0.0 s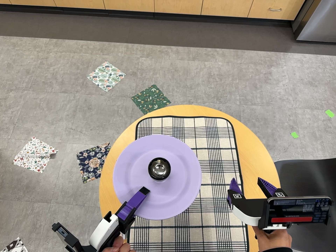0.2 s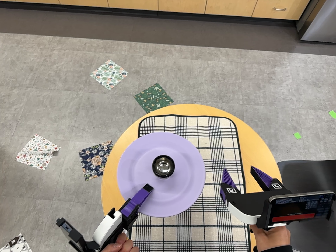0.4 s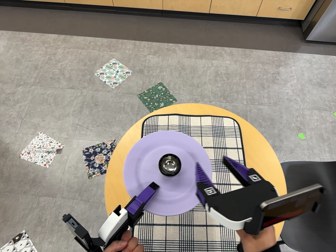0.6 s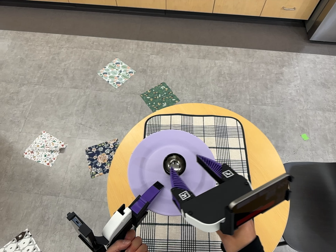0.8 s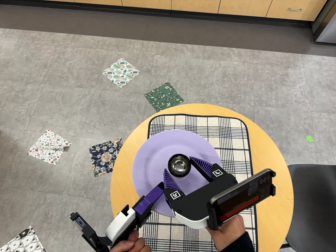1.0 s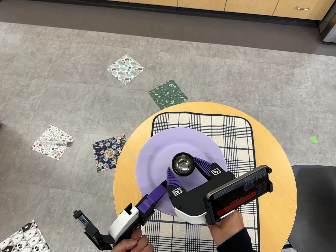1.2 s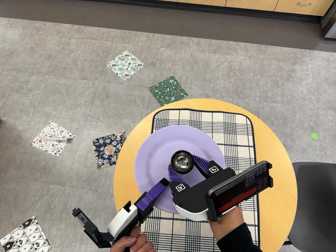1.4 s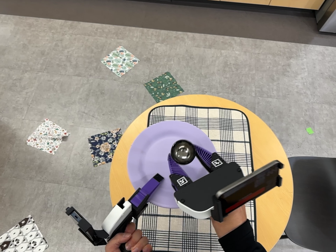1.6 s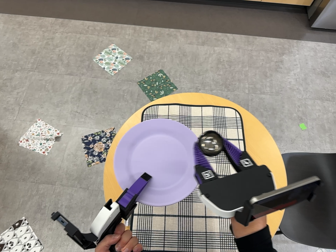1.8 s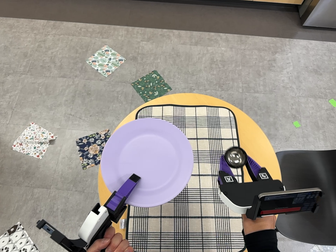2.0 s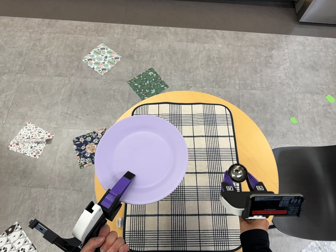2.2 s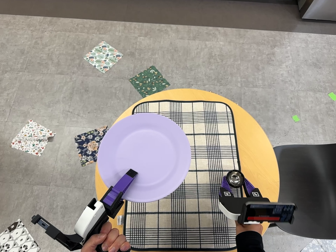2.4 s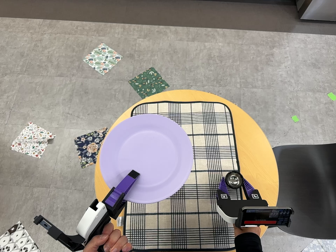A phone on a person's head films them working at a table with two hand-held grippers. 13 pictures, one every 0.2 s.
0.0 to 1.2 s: The camera shifts only a little, or ends up much as it began.
1.2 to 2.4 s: The camera travels to its right, about 5 cm, so close, fixed things drift to the left.
The film runs forward here.
